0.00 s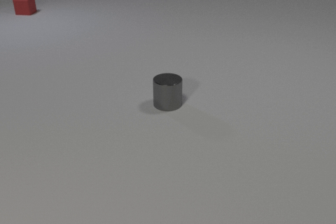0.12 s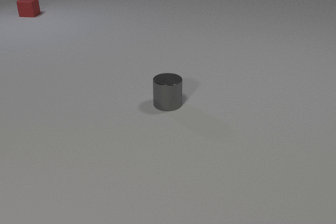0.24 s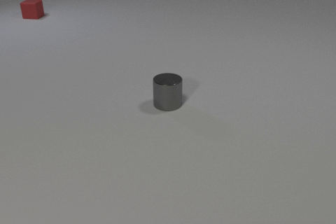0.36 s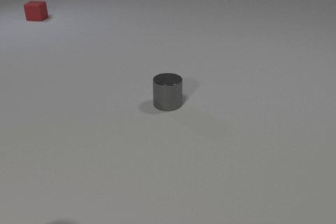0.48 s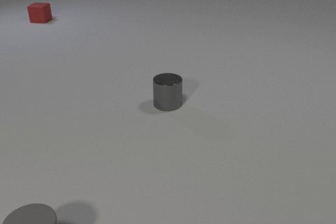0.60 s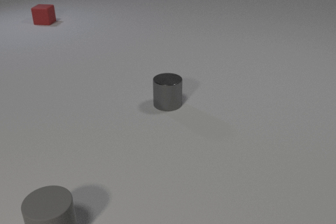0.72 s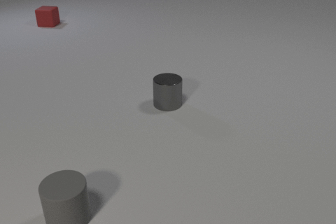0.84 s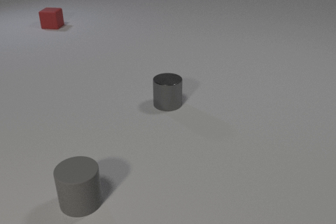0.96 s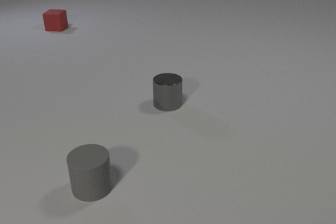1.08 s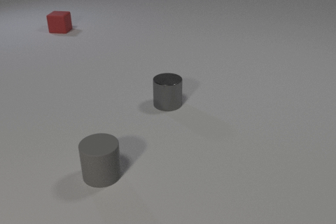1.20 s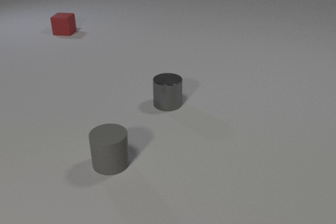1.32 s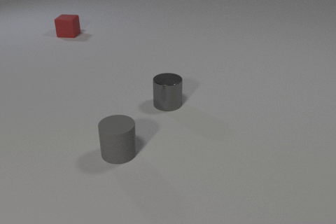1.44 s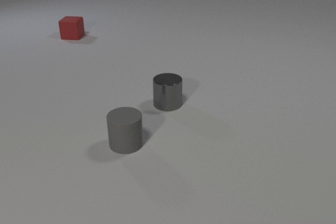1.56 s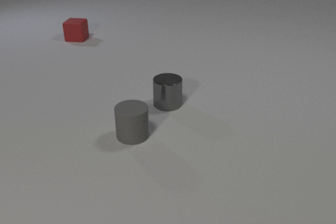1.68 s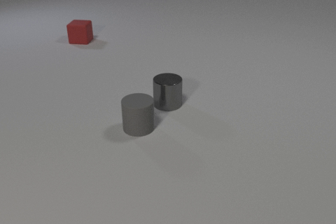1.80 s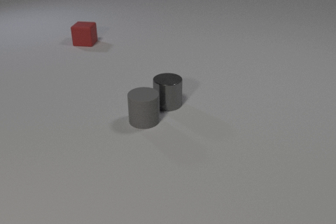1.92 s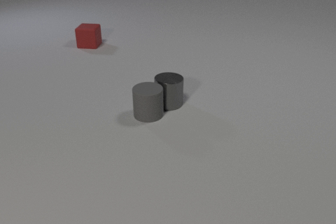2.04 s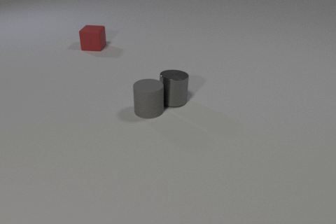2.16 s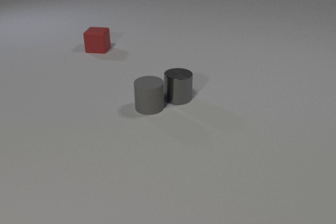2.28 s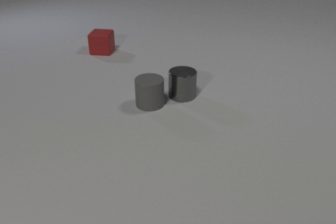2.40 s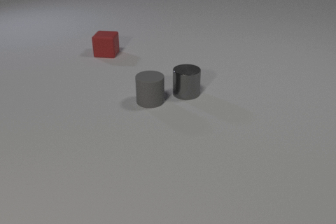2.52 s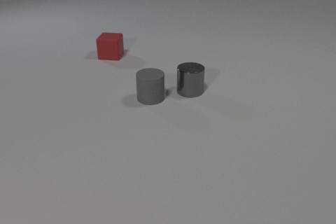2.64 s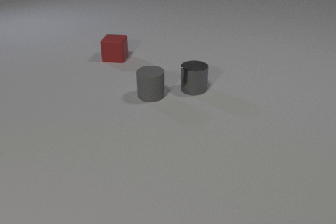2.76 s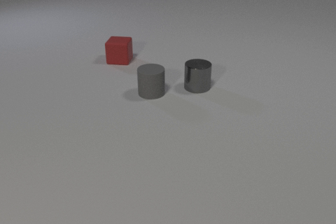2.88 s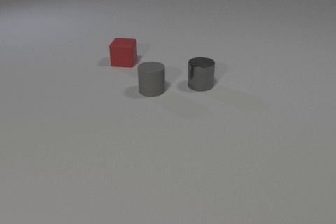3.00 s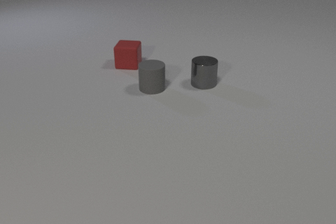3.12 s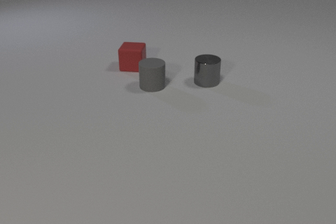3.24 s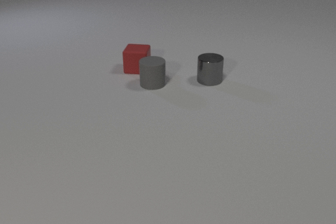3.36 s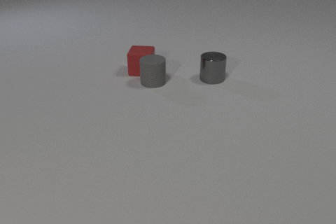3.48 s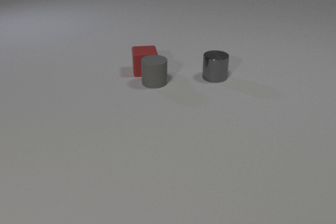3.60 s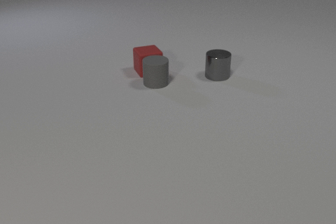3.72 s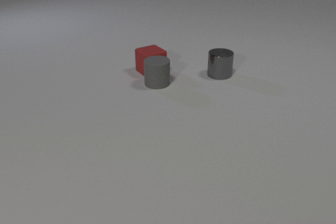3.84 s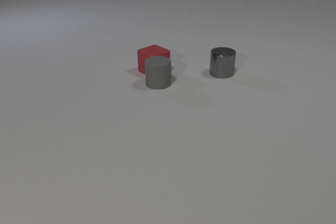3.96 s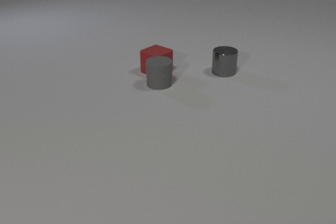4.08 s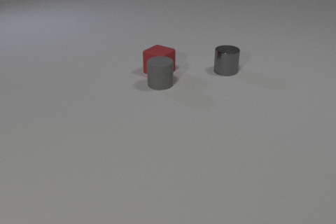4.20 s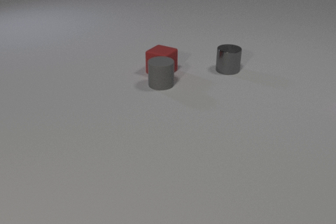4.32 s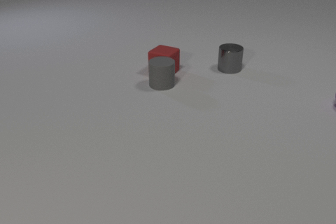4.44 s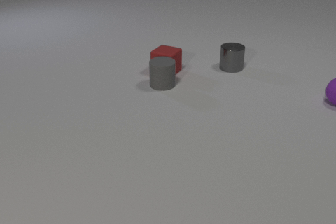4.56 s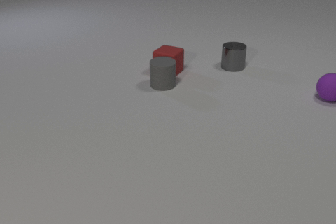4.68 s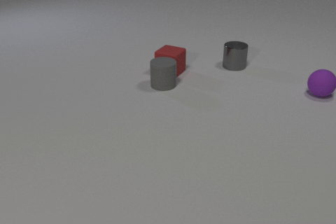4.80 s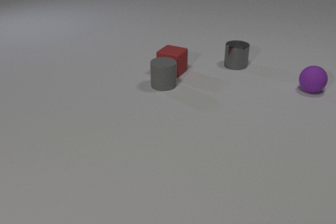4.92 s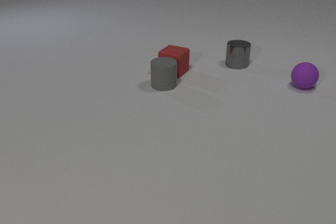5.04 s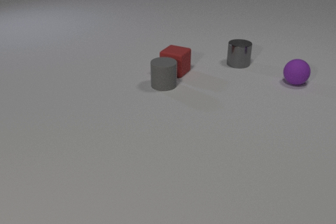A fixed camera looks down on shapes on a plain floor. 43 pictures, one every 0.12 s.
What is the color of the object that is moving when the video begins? red.
What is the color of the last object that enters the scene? purple.
How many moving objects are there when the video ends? 3.
0.00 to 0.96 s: The gray rubber cylinder comes in at the bottom edge, slides away from the camera and to the right. The red rubber cube slides toward the camera and to the right.
0.96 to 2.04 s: The gray rubber cylinder slides away from the camera and to the right. The gray metal cylinder slides away from the camera and to the right. The red rubber cube slides toward the camera and to the right. The gray rubber cylinder and the gray metal cylinder collide.
2.04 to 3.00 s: The gray rubber cylinder slides away from the camera. The gray metal cylinder slides away from the camera and to the right. The red rubber cube slides toward the camera and to the right.
3.00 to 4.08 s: The gray rubber cylinder slides away from the camera and to the right. The gray metal cylinder slides away from the camera and to the right. The red rubber cube slides to the right and toward the camera, spins so that its near face slides to the right, counterclockwise seen from above. The gray rubber cylinder and the red rubber cube collide.
4.08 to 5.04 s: The gray metal cylinder slides away from the camera and to the right. The red rubber cube slides to the right. The purple rubber sphere comes in at the right edge, rolls to the left and away from the camera.
